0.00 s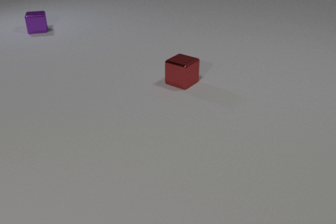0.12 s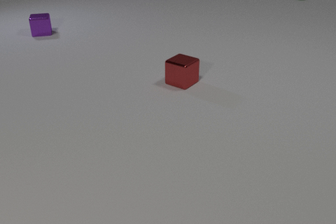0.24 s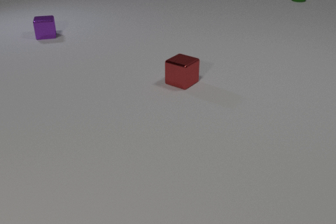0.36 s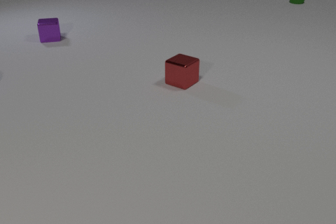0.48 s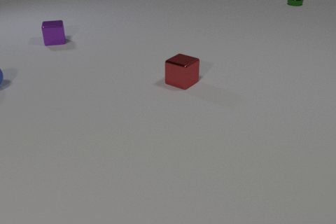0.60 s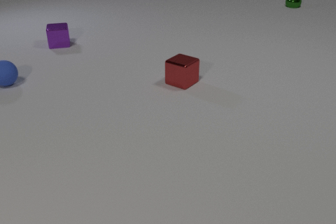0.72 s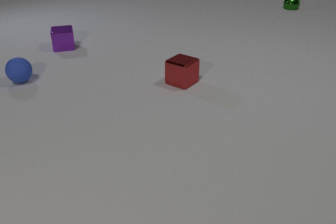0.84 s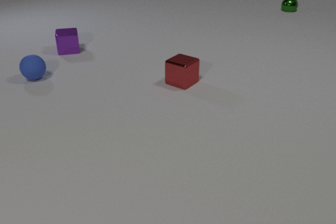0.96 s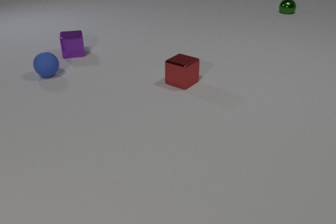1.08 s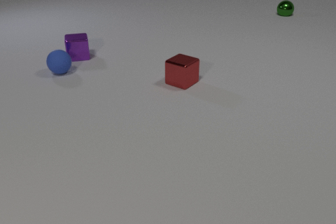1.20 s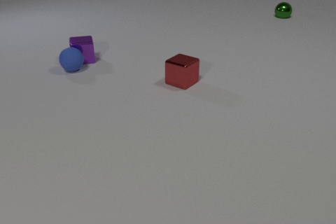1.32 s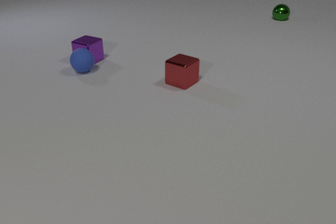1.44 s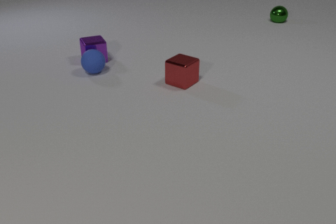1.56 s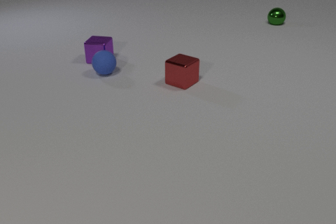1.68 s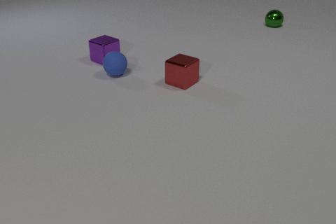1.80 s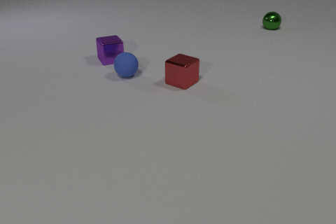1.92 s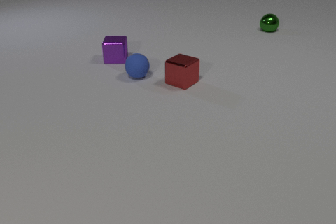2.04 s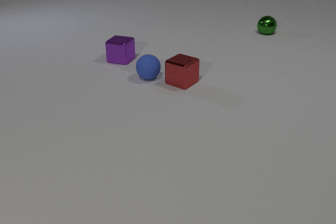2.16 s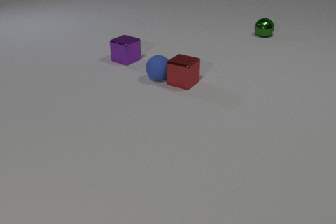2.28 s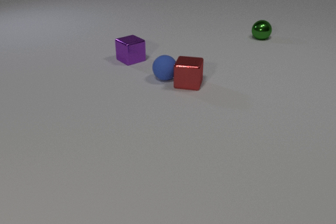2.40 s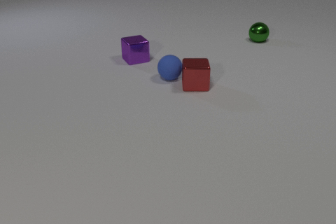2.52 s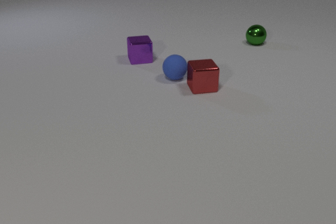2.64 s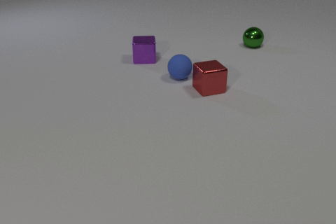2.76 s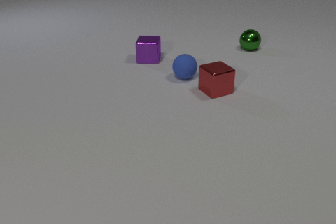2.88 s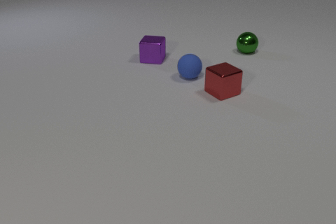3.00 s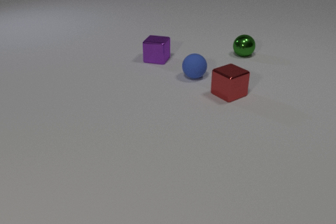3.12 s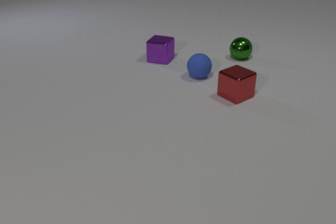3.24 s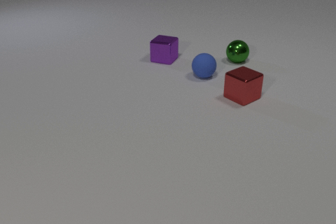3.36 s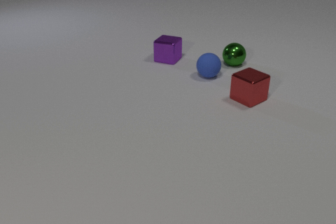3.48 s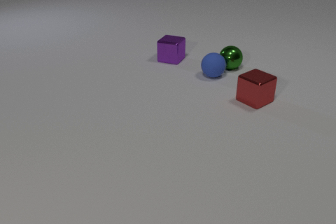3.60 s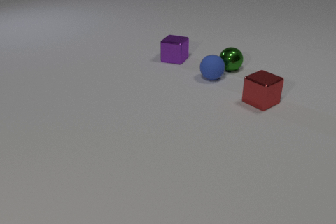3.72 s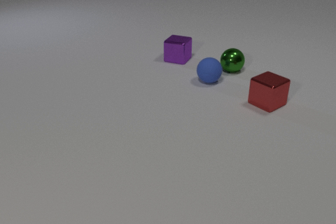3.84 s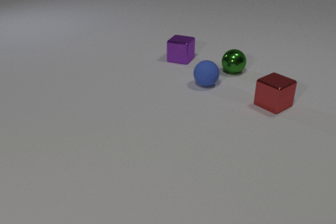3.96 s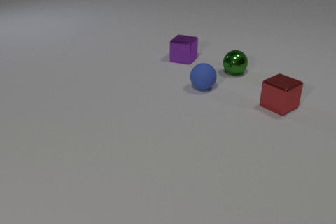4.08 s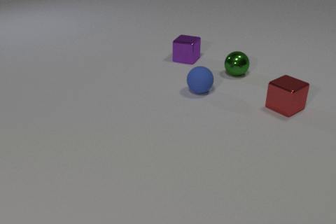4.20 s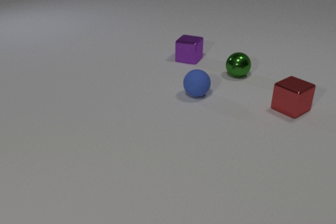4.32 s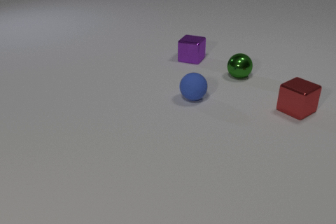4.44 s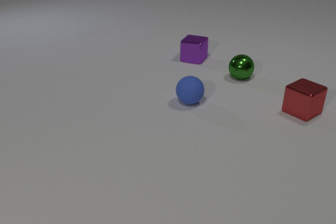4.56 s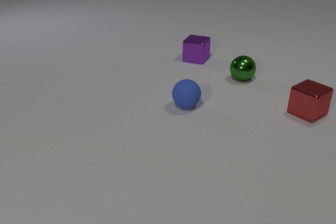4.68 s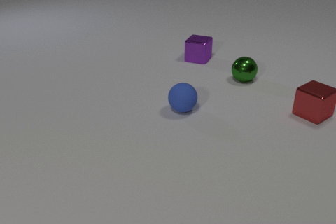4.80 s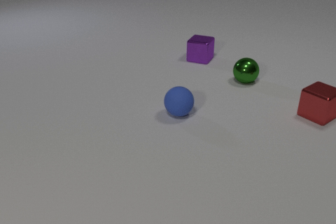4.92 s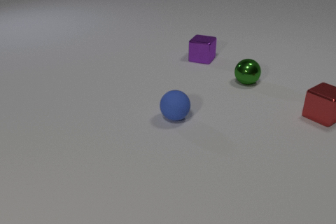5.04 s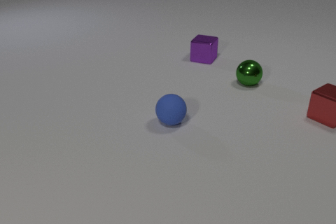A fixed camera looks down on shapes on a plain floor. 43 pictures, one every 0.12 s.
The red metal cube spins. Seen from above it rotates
counterclockwise.
The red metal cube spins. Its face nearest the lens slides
to the right.
0.00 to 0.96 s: The blue rubber sphere comes in at the left edge, rolls to the right. The purple metal cube slides toward the camera and to the right. The green metal sphere rolls toward the camera.
0.96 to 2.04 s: The blue rubber sphere rolls to the right. The purple metal cube slides to the right and toward the camera. The green metal sphere rolls toward the camera. The blue rubber sphere and the purple metal cube collide.
2.04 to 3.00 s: The blue rubber sphere rolls to the right. The purple metal cube slides to the right. The red metal cube slides to the right and toward the camera, spins so that its near face slides to the right, counterclockwise seen from above. The green metal sphere rolls toward the camera. The blue rubber sphere and the red metal cube collide.
3.00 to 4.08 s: The blue rubber sphere rolls toward the camera. The purple metal cube slides to the right. The red metal cube slides to the right. The green metal sphere rolls toward the camera. The blue rubber sphere and the green metal sphere collide.
4.08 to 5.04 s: The blue rubber sphere rolls toward the camera and to the left. The purple metal cube slides to the right. The red metal cube slides to the right. The green metal sphere rolls toward the camera and to the right.
How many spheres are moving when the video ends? 2.
What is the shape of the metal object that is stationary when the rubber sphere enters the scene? cube.
What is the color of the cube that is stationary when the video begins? red.
